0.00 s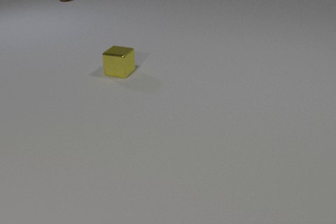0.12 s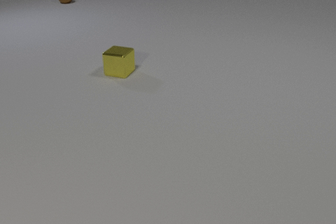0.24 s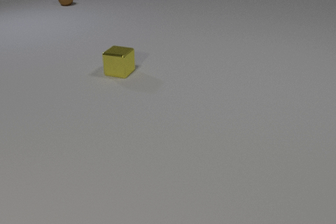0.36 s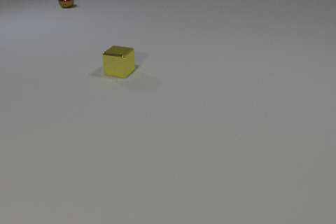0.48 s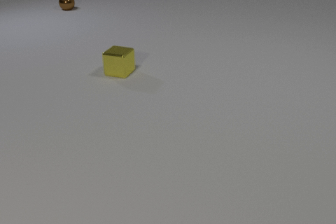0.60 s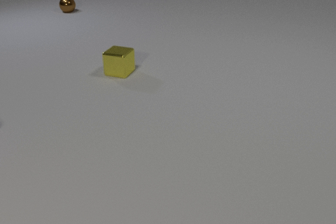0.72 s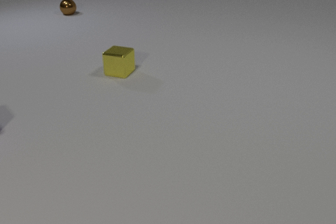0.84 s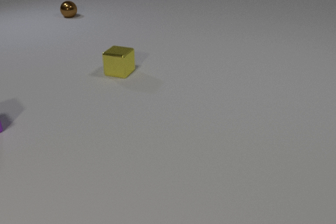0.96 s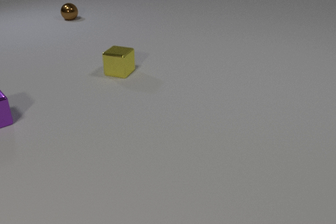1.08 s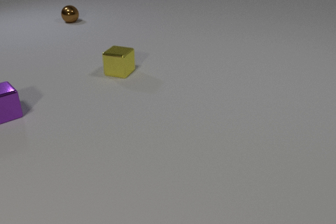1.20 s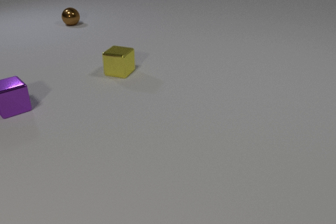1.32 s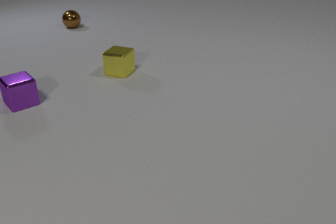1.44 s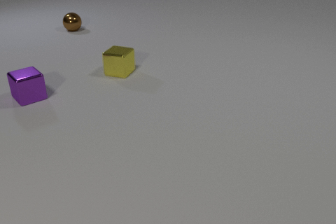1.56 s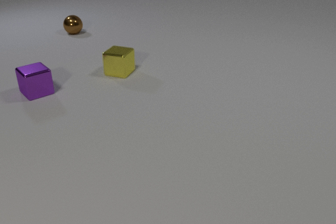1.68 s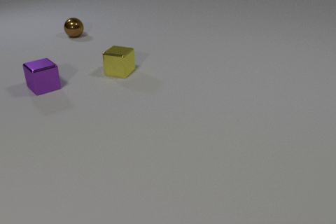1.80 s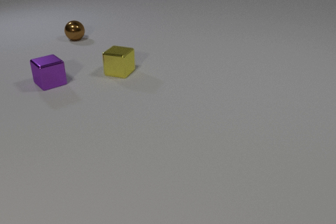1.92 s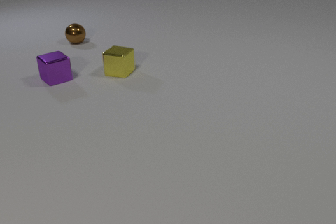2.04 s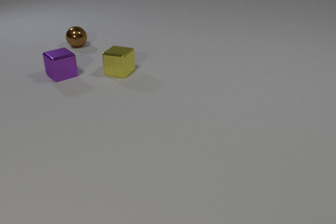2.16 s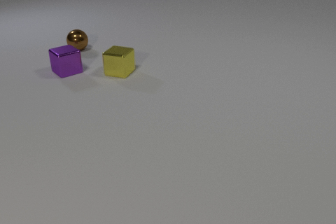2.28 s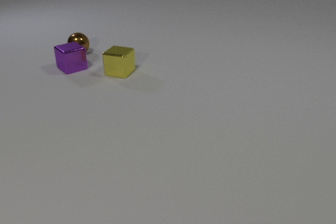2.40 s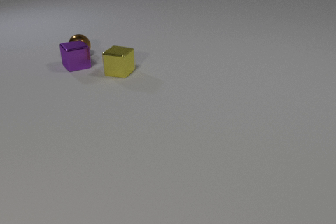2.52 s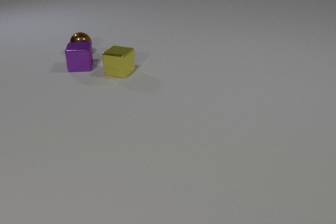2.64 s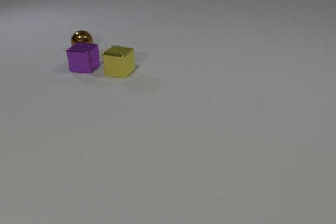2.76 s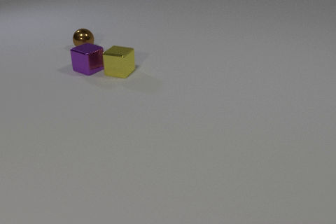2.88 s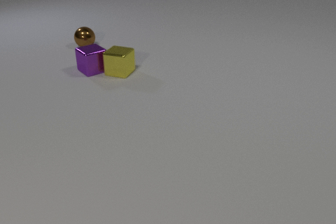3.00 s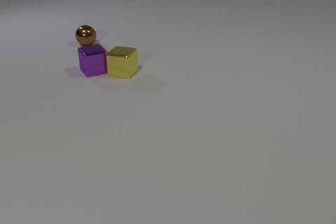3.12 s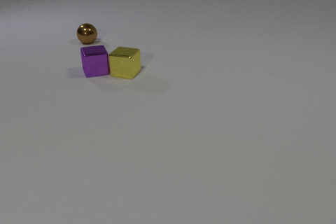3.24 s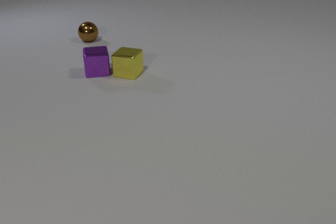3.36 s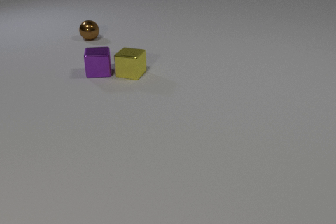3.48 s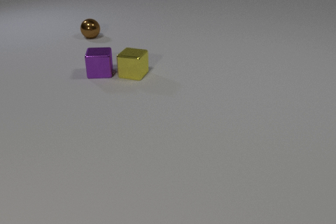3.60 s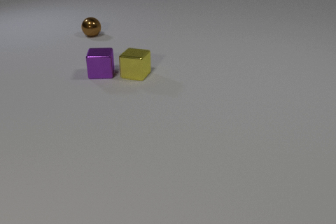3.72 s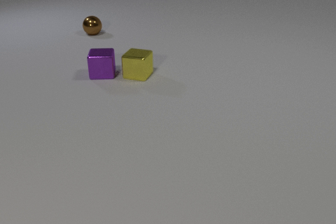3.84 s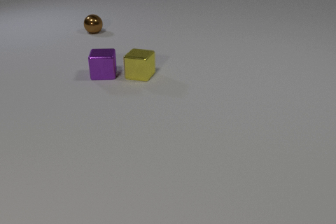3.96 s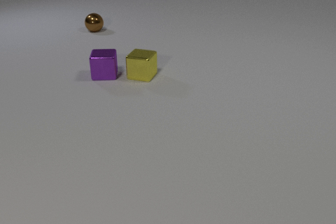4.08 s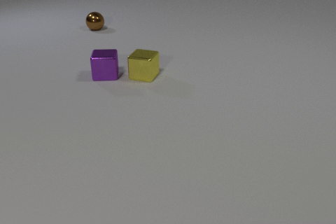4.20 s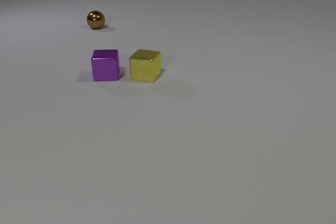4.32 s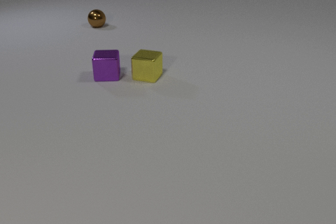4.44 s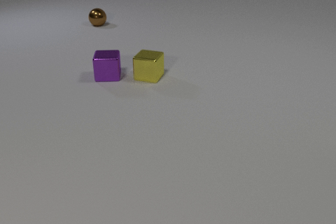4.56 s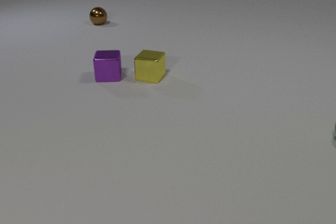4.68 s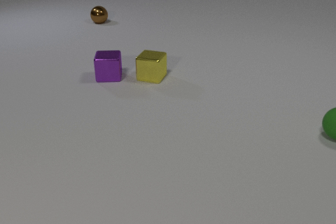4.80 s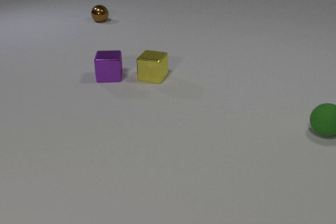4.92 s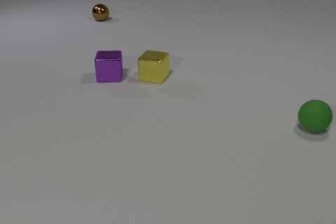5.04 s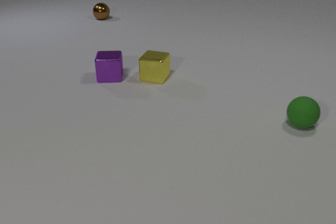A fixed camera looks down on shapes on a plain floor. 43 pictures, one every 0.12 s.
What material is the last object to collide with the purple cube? metal.
Are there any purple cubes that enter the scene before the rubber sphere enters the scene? yes.
How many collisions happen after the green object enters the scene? 0.
0.00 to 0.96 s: The purple metal cube comes in at the left edge, slides away from the camera and to the right. The brown metal sphere rolls toward the camera.
0.96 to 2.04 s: The purple metal cube slides away from the camera and to the right. The brown metal sphere rolls toward the camera.
2.04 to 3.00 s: The purple metal cube slides to the right, spins so that its near face slides to the left, clockwise seen from above. The brown metal sphere rolls to the right. The purple metal cube and the brown metal sphere collide. The purple metal cube and the yellow metal cube collide.
3.00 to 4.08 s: The purple metal cube slides toward the camera and to the right, spins so that its near face slides to the left, clockwise seen from above. The brown metal sphere rolls away from the camera. The yellow metal cube slides to the right and toward the camera.
4.08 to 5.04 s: The purple metal cube moves, and ends about where it began. The brown metal sphere rolls away from the camera. The yellow metal cube slides to the right. The green rubber sphere comes in at the right edge, rolls to the left.
